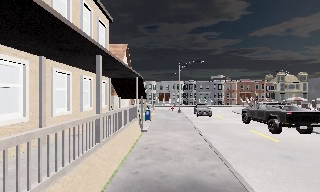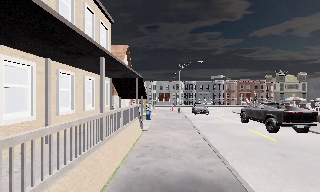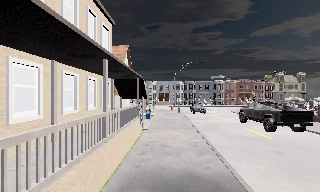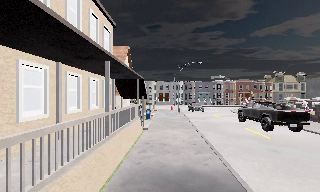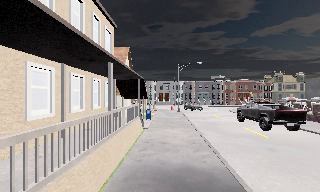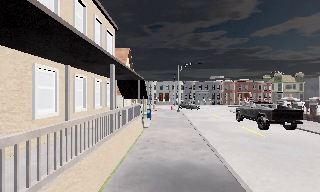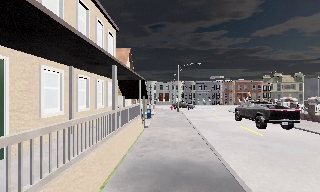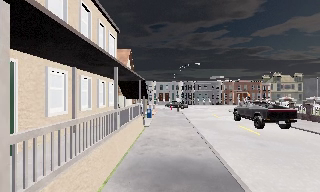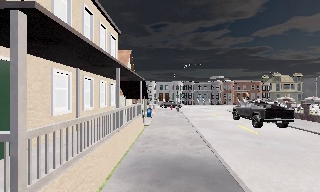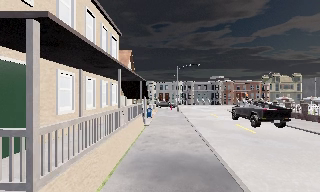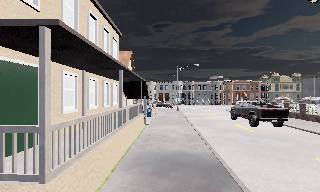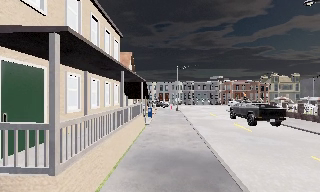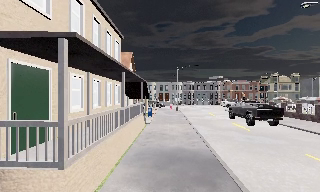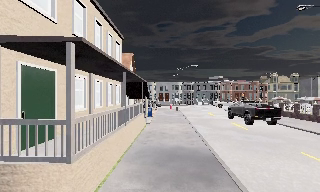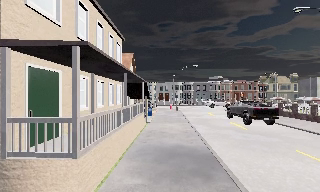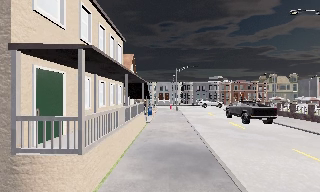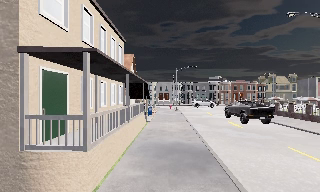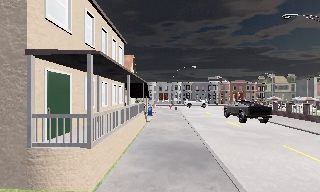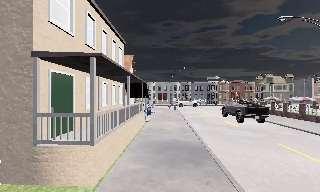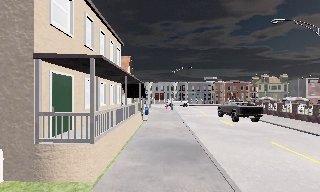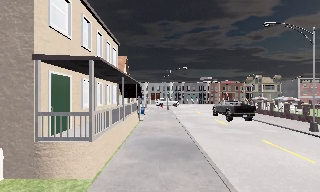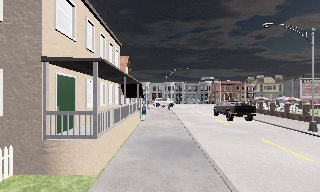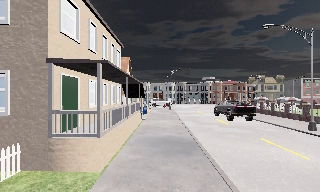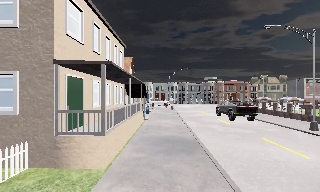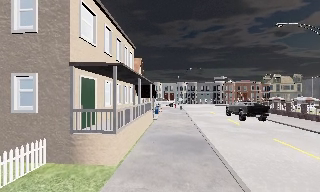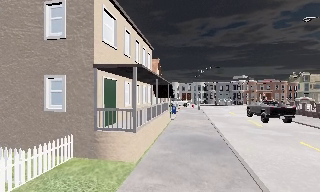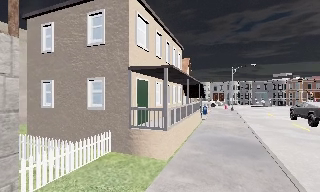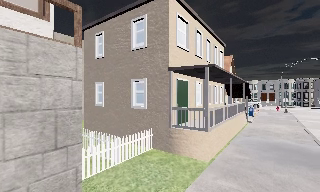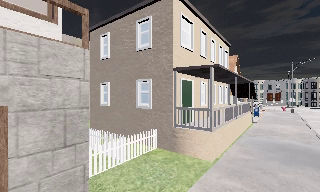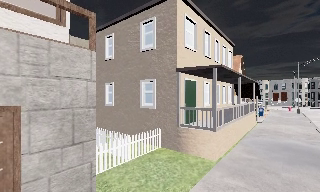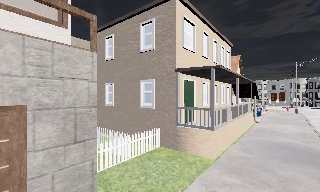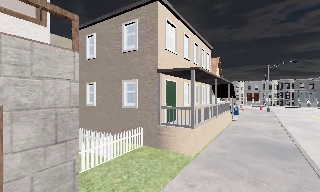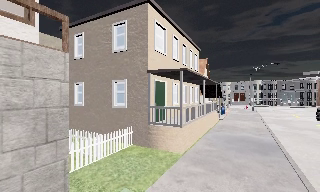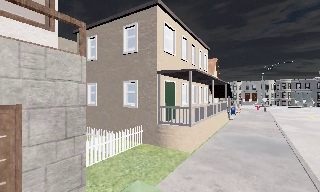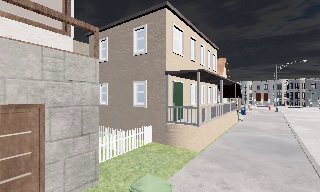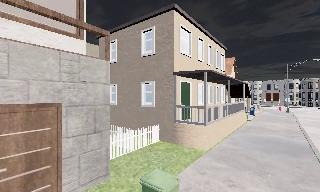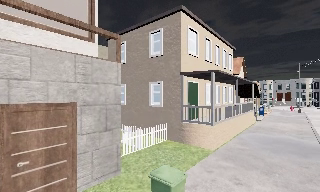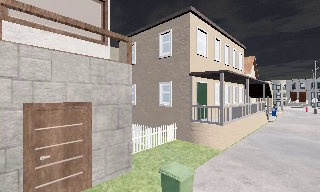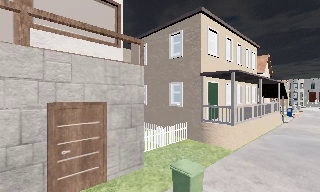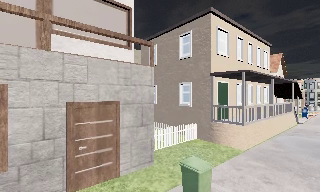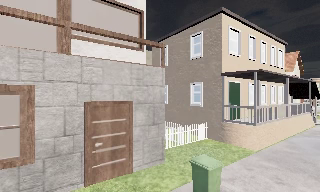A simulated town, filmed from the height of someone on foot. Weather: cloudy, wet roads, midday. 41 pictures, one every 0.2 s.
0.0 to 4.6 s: The camera travels backward, about 6 m, so what stands in front gets smaller.
4.6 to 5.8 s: The camera swings to its left by about 35 degrees, and the scene slides to the right. It travels backward, about 1 m.
5.8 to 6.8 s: The camera travels backward, about 1 m, so what stands in front gets smaller.
6.8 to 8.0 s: The camera swings to its left by about 20 degrees, and the scene slides to the right. It travels backward, about 1 m, so what stands in front gets smaller.
The film runs backward here.
